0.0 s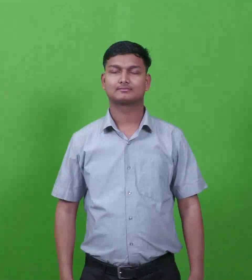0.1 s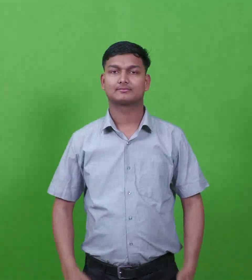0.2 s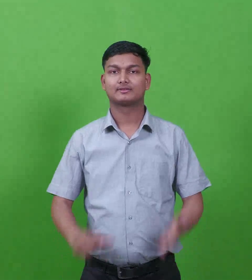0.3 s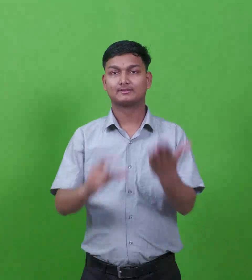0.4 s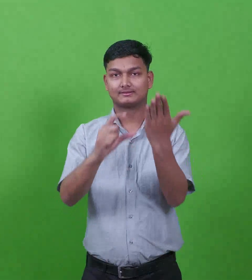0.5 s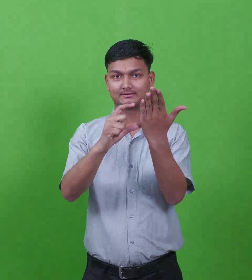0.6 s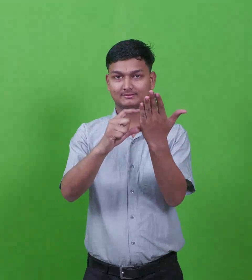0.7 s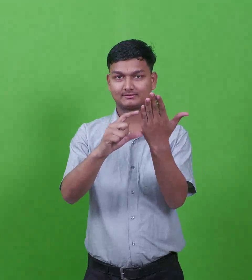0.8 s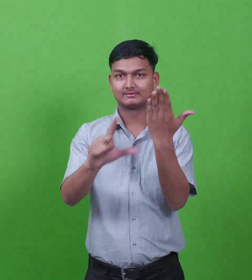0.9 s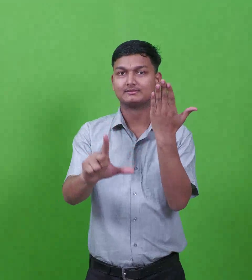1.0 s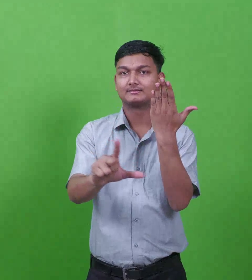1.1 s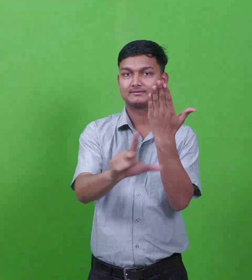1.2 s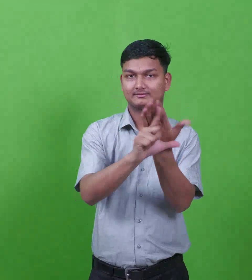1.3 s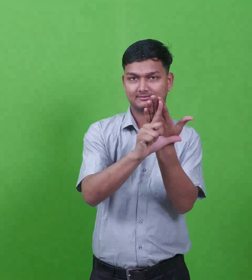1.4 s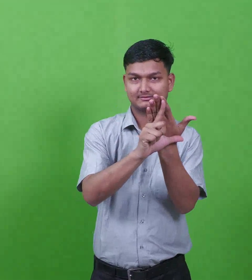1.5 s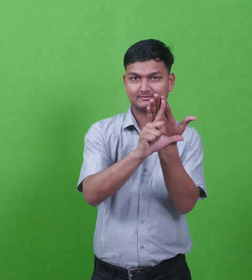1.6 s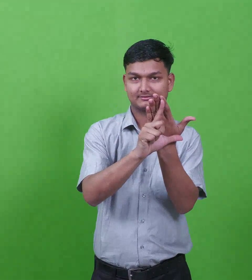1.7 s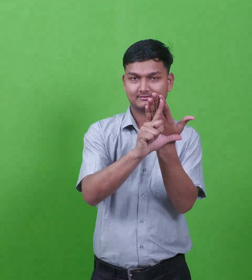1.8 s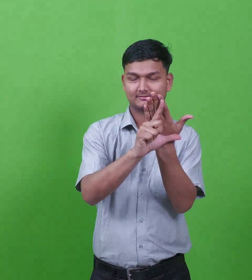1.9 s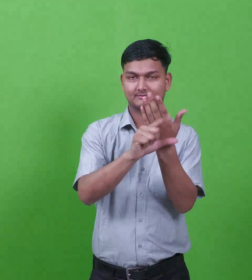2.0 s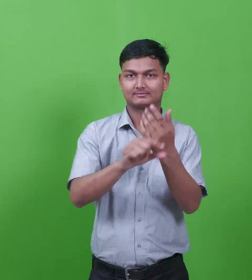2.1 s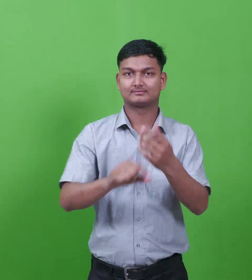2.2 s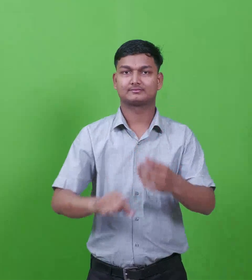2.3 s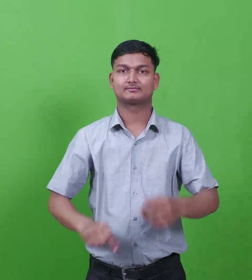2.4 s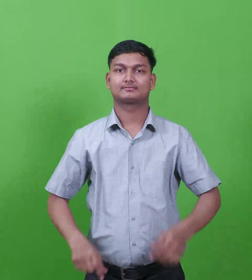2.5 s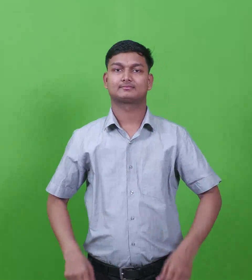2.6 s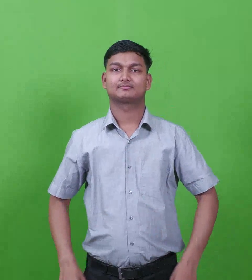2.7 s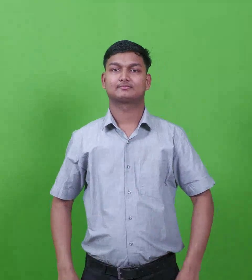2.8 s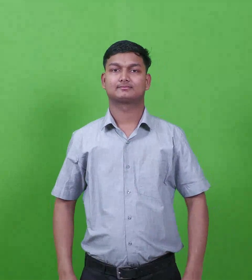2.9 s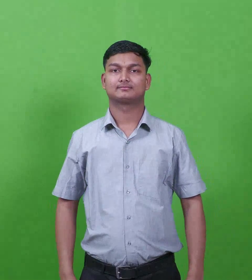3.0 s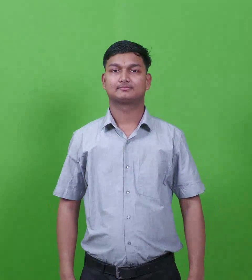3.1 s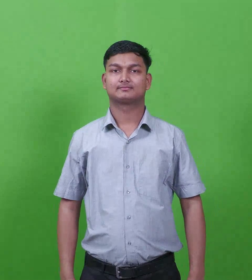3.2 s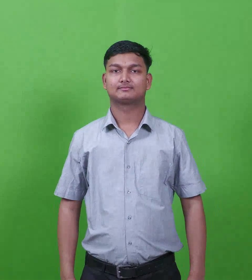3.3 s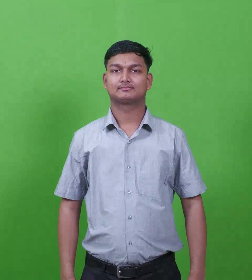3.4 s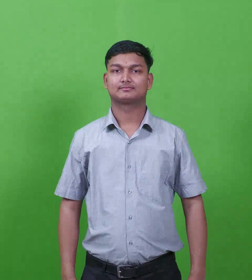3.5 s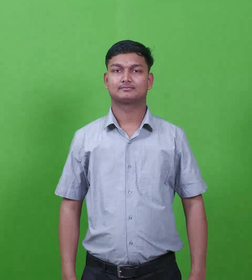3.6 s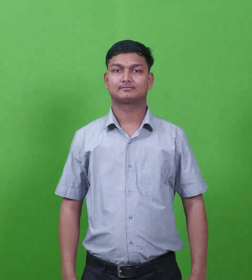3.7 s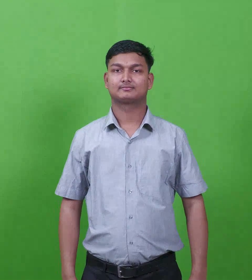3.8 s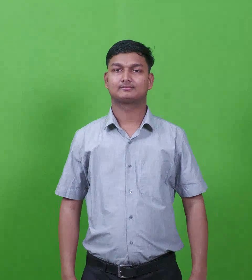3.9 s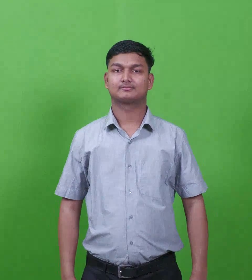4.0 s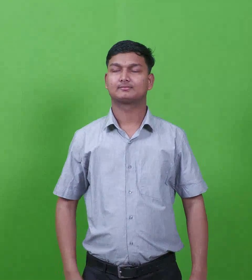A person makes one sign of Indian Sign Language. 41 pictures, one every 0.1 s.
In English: deuteronomy
